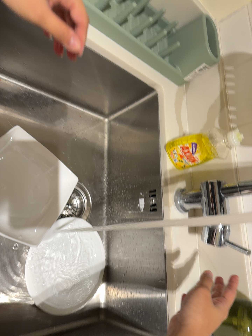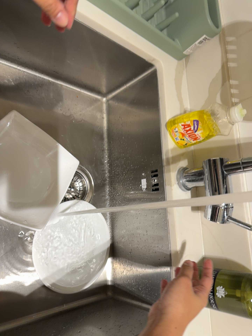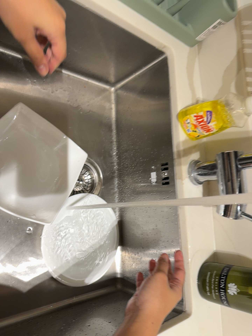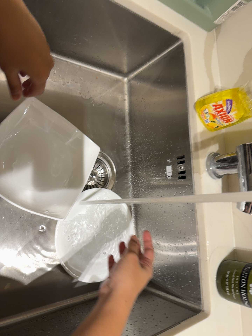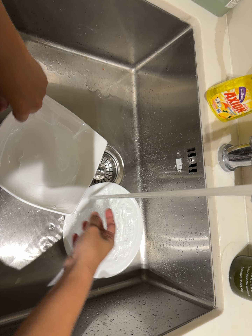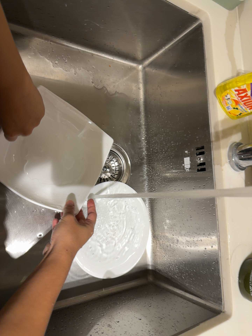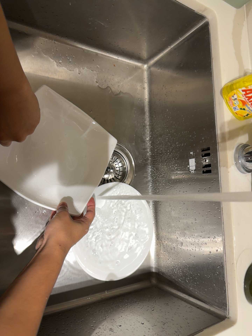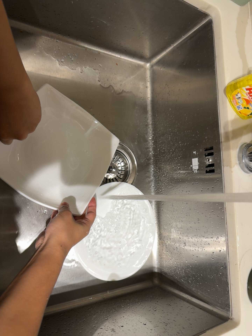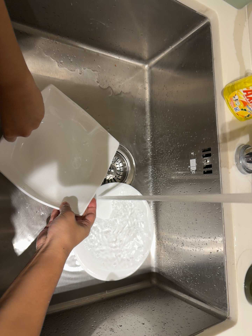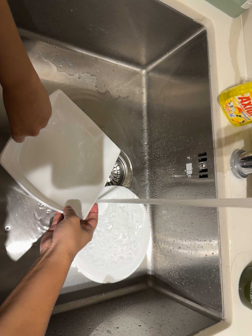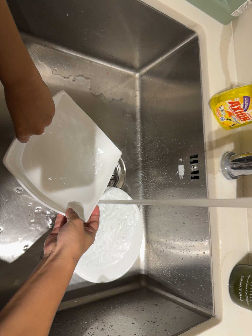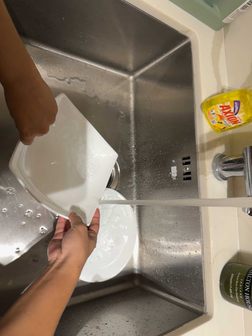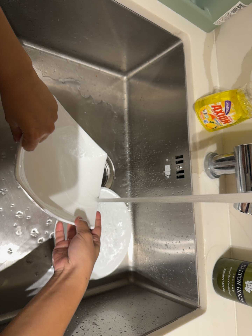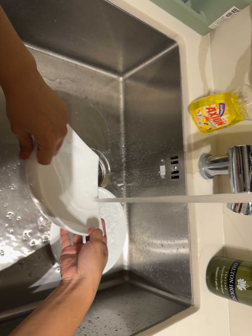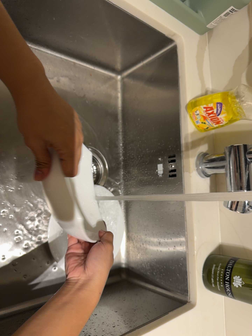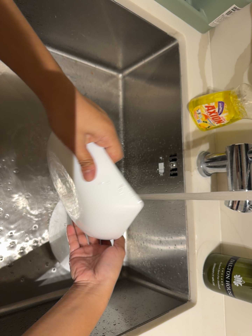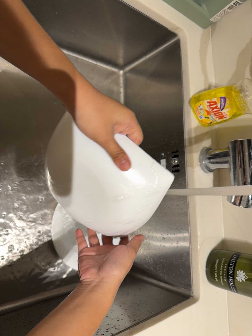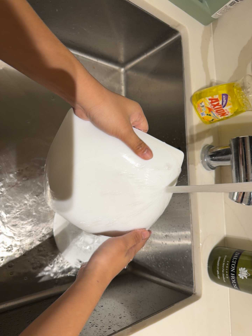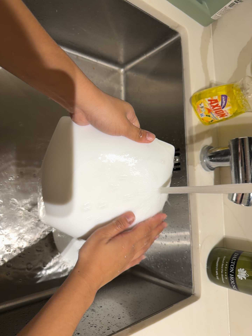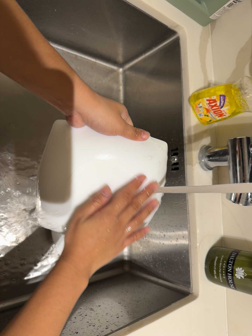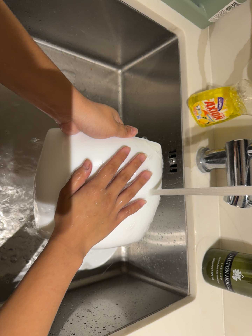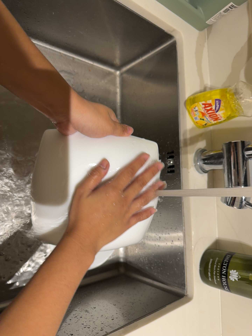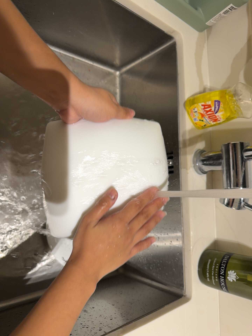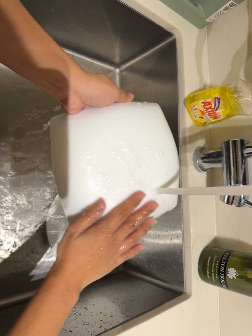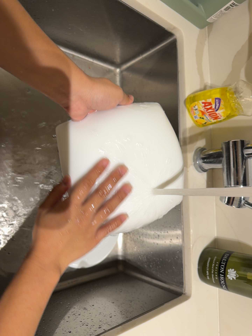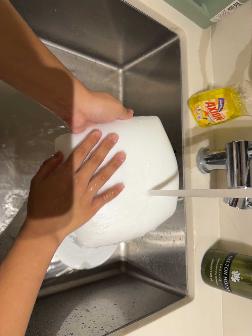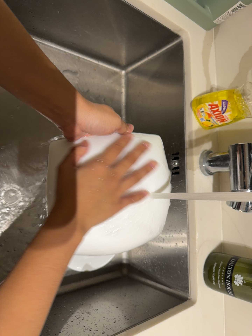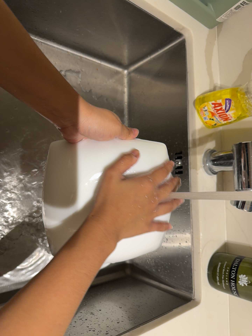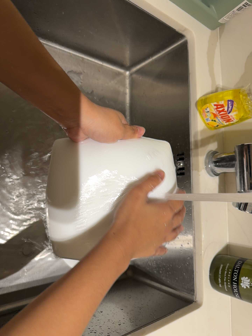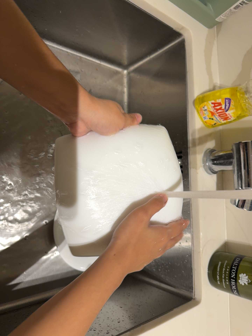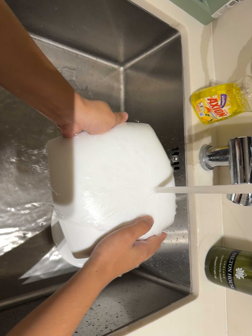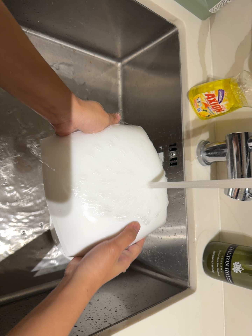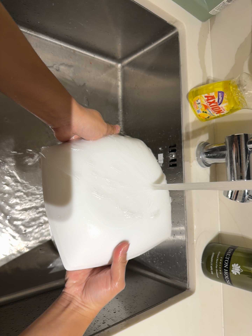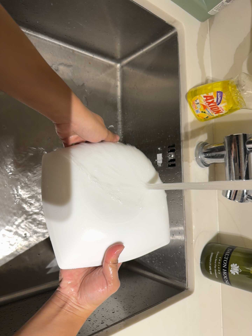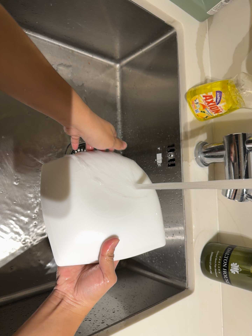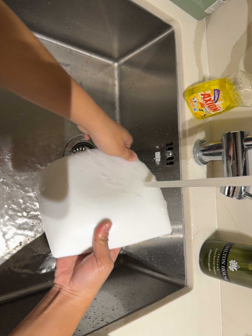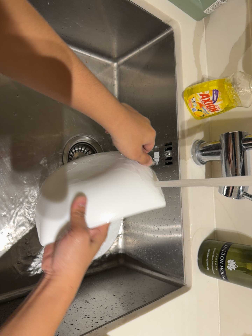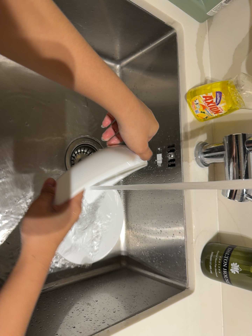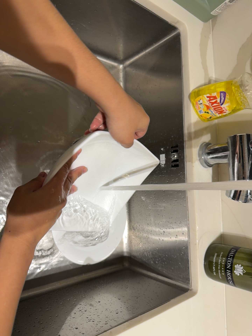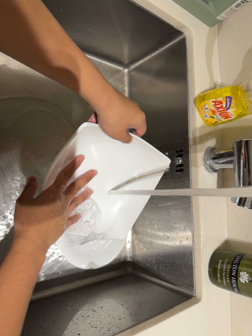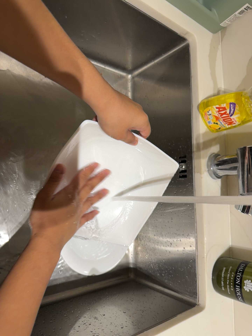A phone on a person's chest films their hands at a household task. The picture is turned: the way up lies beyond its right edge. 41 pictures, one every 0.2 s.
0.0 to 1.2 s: The scene slides to the right, as the camera pans about 10 degrees to its left. It travels forward, about 7 cm, so what stands in front looms larger. Its aim tips toward the bottom of its view by about 10 degrees, and the scene shifts upward.
1.2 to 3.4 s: The camera shifts only a little, or ends up much as it began.
3.4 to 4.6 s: The camera keeps its place and its aim.
4.6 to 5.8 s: The camera shifts only a little, or ends up much as it began.
5.8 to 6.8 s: The camera keeps its place and its aim.
6.8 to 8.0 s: The camera shifts only a little, or ends up much as it began.
The film runs backward here.
